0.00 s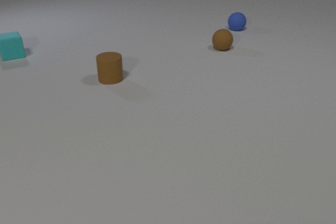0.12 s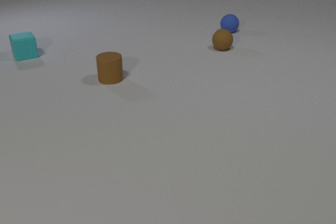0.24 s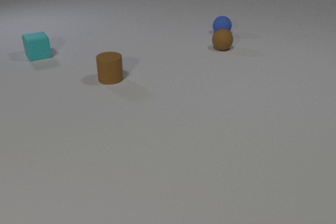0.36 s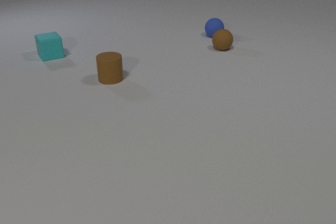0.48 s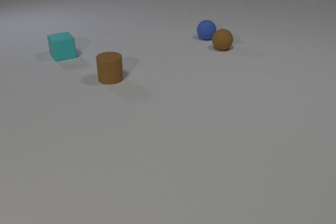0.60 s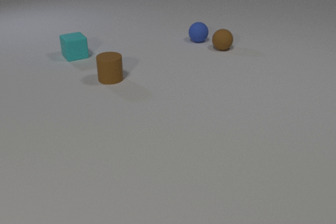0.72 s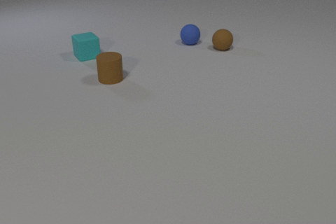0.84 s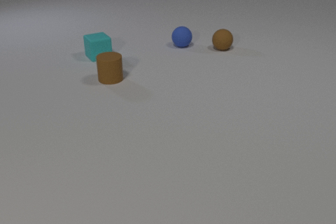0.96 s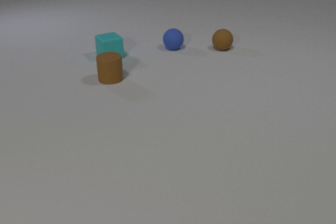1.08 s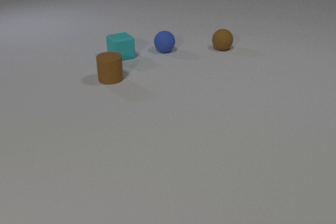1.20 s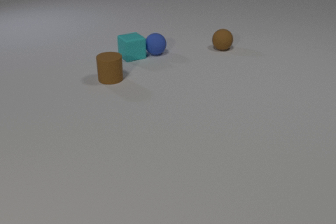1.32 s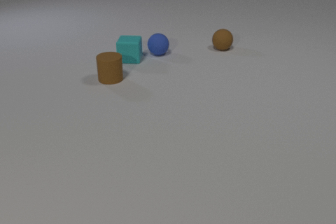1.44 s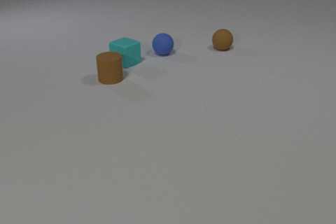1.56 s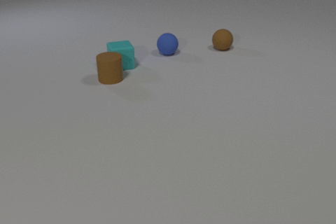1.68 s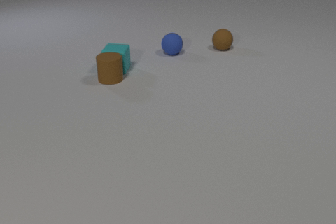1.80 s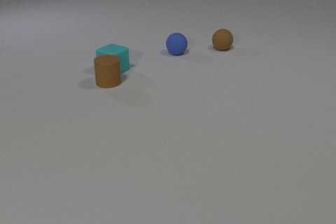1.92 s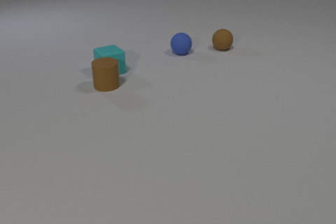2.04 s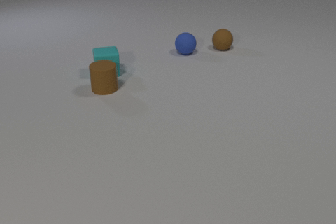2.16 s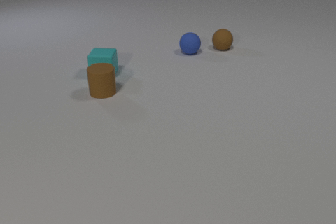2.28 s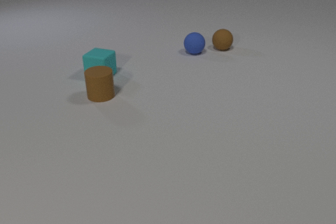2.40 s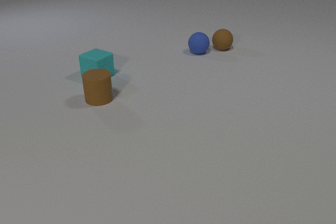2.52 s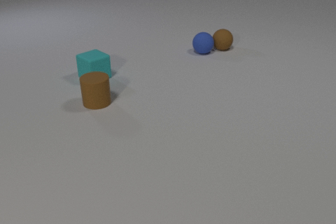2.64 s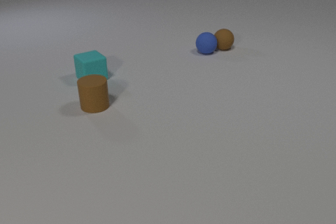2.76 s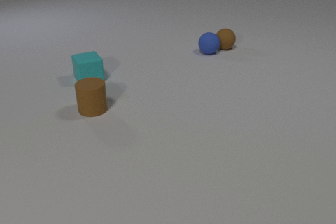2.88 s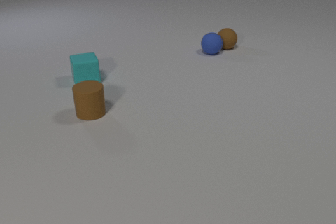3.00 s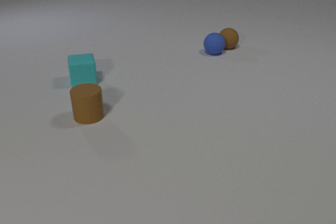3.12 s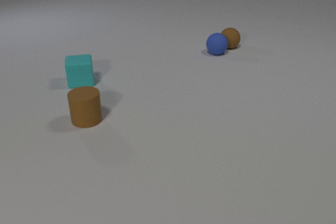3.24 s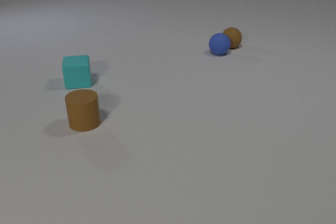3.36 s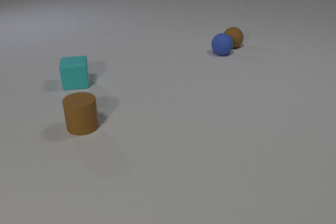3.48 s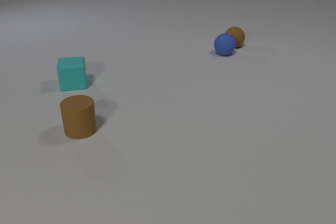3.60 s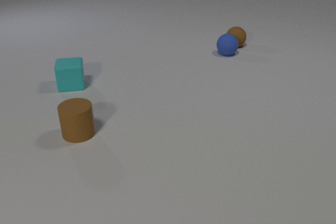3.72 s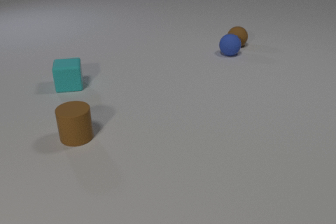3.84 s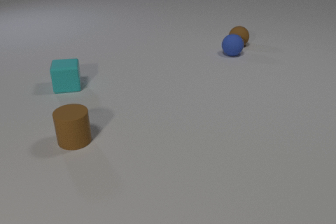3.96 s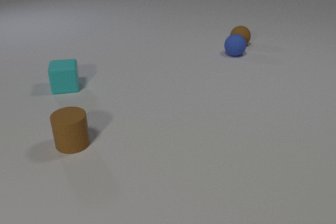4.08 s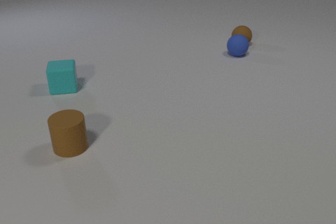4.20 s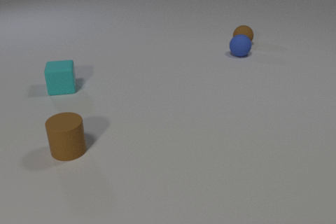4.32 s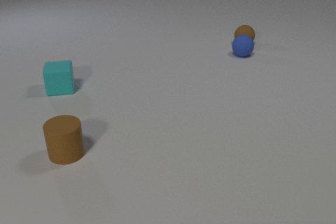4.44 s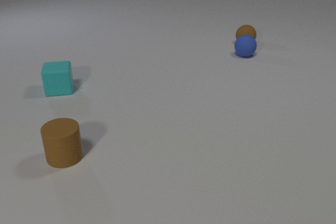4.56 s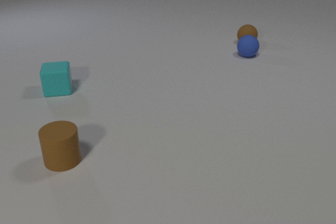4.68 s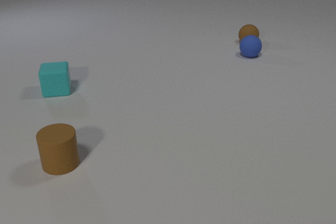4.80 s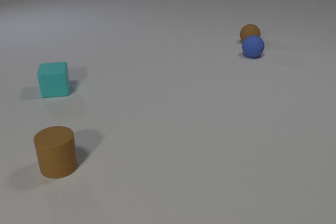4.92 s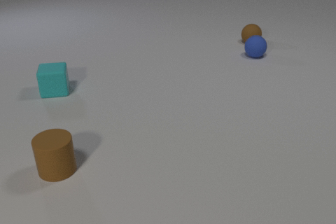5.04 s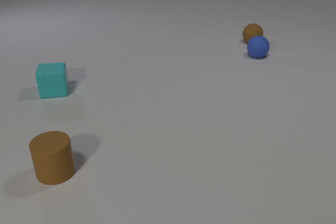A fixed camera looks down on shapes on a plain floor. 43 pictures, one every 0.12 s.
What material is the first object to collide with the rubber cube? rubber.
What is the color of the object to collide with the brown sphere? blue.
How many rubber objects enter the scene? 0.
0.00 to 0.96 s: The cyan rubber cube slides to the right. The blue rubber sphere rolls toward the camera and to the left.
0.96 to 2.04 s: The cyan rubber cube slides toward the camera. The blue rubber sphere rolls toward the camera and to the right. The brown rubber cylinder slides toward the camera. The cyan rubber cube and the blue rubber sphere collide. The cyan rubber cube and the brown rubber cylinder collide.
2.04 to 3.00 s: The cyan rubber cube slides to the left and toward the camera. The blue rubber sphere rolls to the right. The brown rubber cylinder slides toward the camera. The brown rubber sphere rolls to the right and away from the camera. The blue rubber sphere and the brown rubber sphere collide.
3.00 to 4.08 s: The cyan rubber cube slides to the left and toward the camera. The blue rubber sphere rolls to the right. The brown rubber cylinder slides toward the camera. The brown rubber sphere rolls to the right and away from the camera.
4.08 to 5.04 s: The cyan rubber cube slides to the left and toward the camera. The blue rubber sphere rolls to the right. The brown rubber cylinder slides toward the camera and to the left. The brown rubber sphere rolls to the right and away from the camera.
